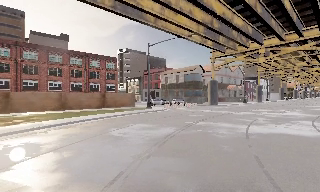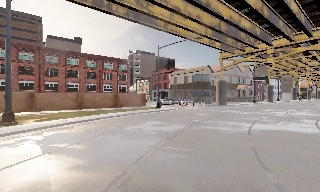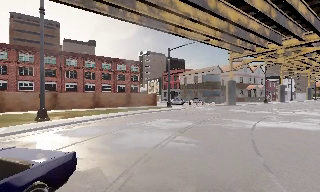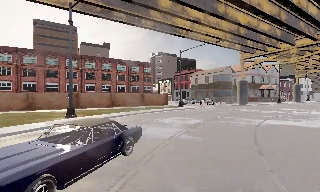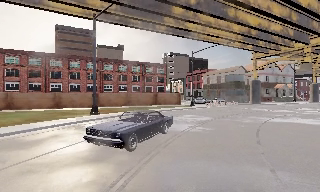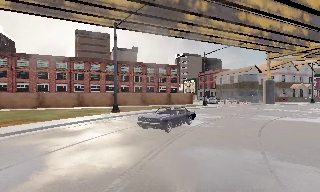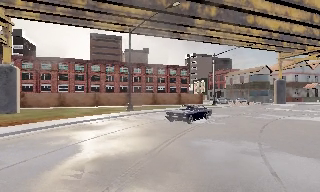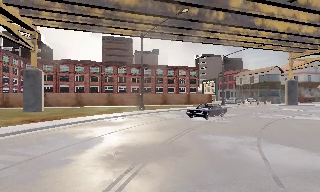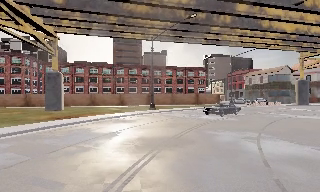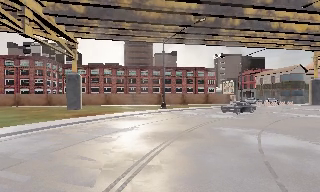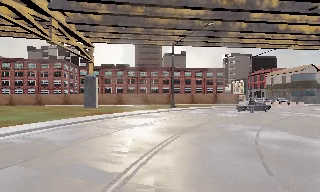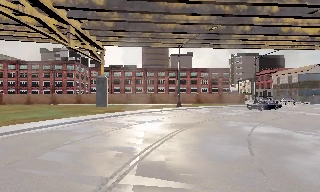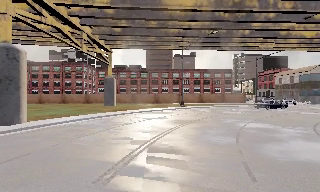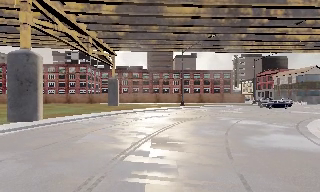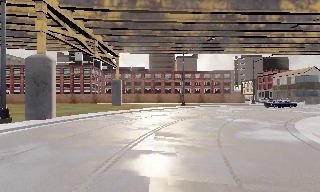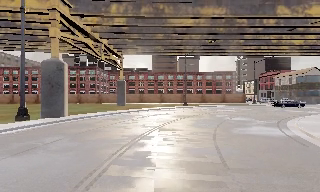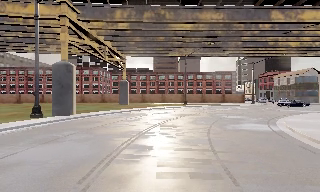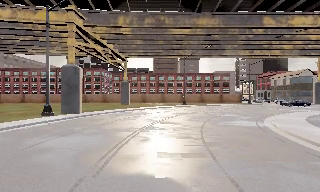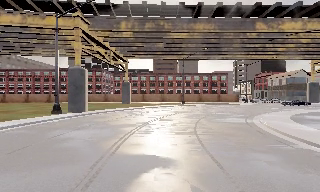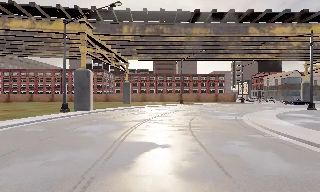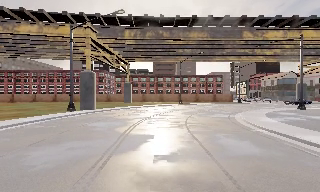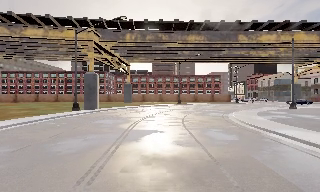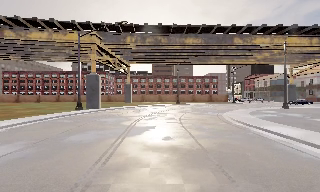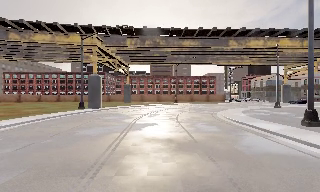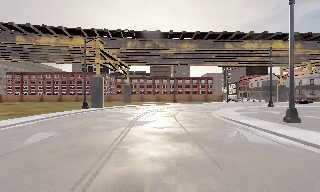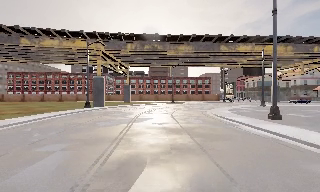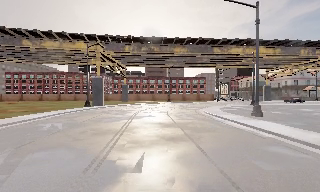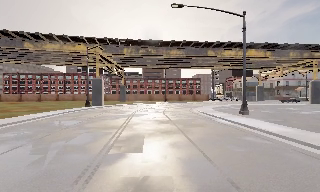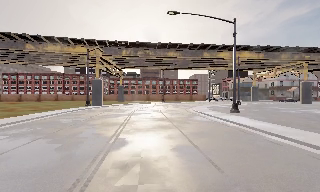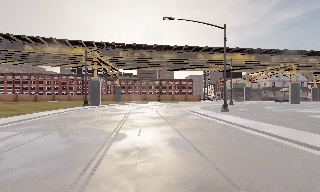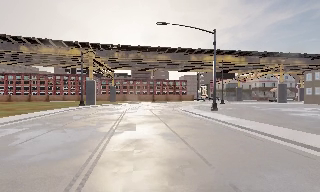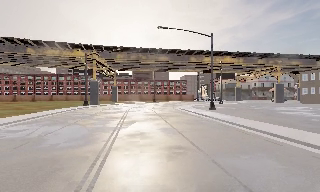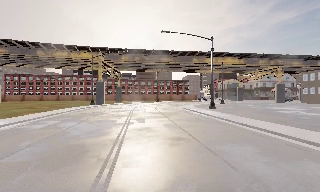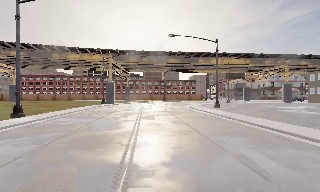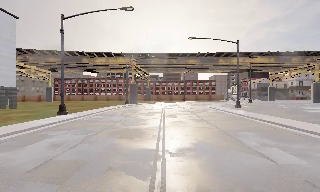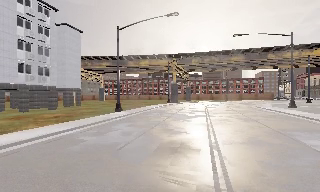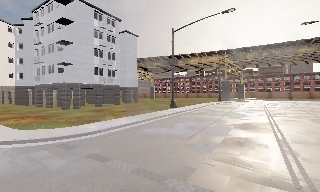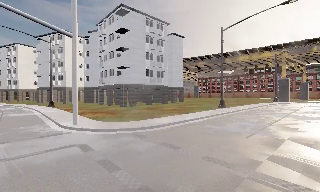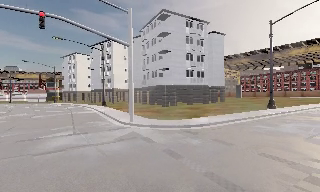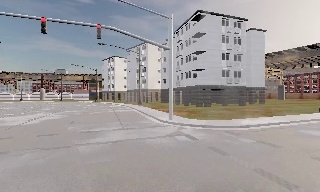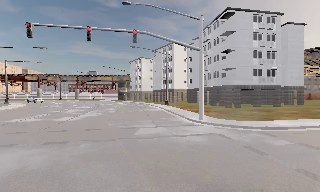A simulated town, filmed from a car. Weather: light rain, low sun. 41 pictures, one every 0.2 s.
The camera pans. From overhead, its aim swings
counterclockwise.
The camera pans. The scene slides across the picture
to the right.
0.0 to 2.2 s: The camera swings to its left by about 40 degrees, and the scene slides to the right. It travels backward, about 15 m.
2.2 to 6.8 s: The camera travels backward, about 30 m, so what stands in front gets smaller.
6.8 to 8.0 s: The camera pans to its left, which is counterclockwise from overhead, by about 75 degrees. It travels backward and to its left, about 7 m. It loses speed.
The film runs backward here.
